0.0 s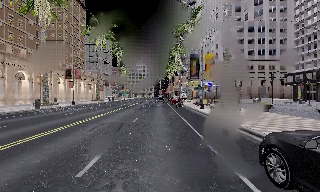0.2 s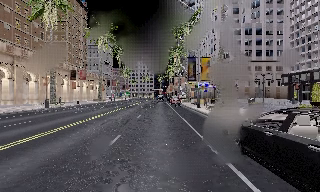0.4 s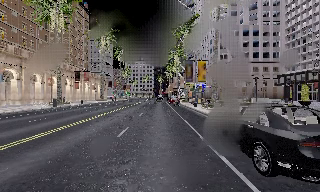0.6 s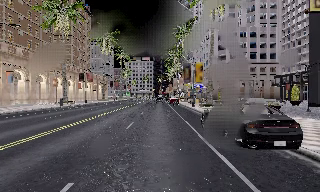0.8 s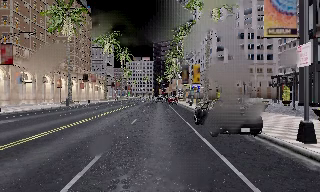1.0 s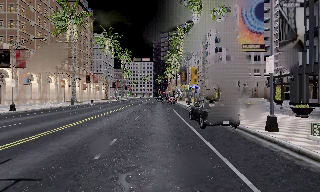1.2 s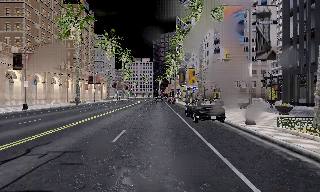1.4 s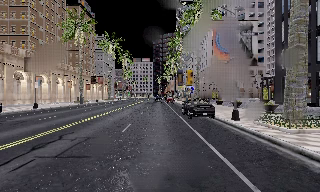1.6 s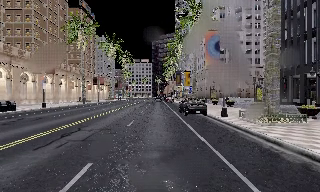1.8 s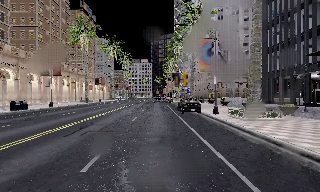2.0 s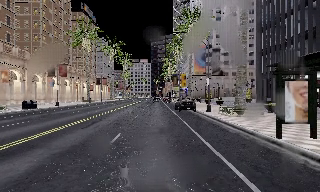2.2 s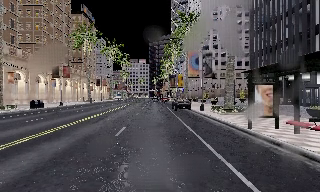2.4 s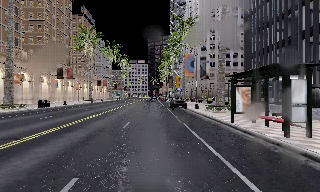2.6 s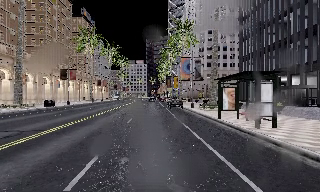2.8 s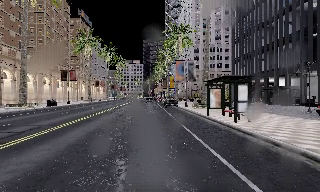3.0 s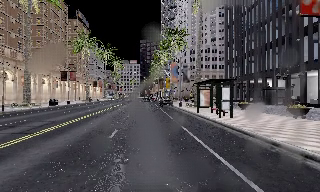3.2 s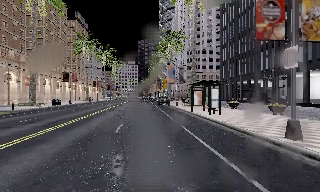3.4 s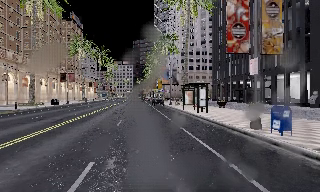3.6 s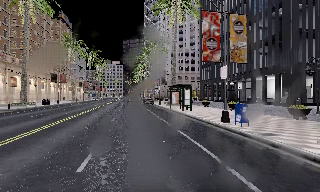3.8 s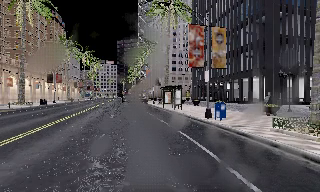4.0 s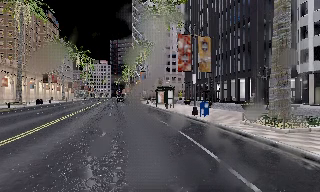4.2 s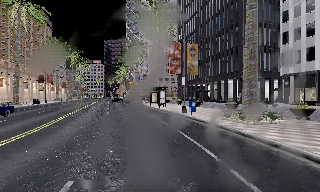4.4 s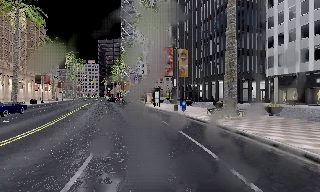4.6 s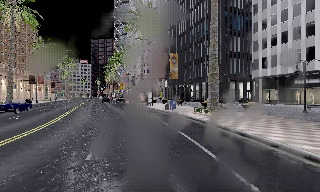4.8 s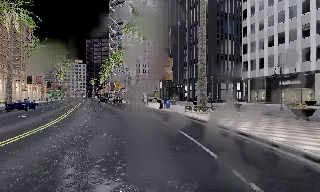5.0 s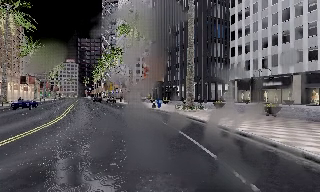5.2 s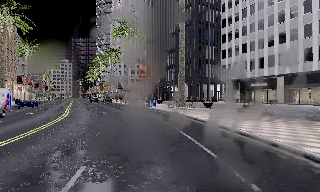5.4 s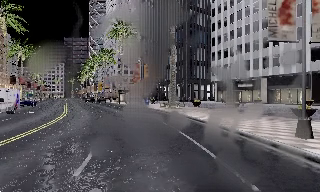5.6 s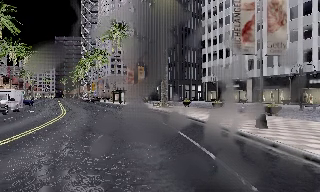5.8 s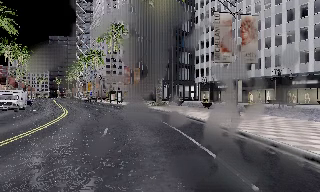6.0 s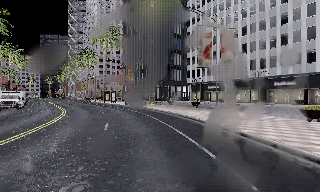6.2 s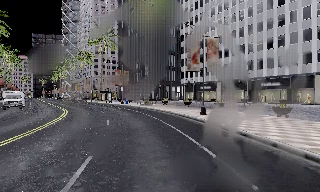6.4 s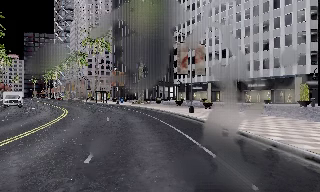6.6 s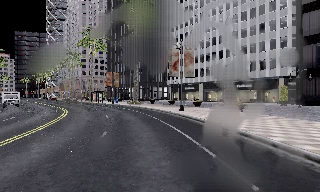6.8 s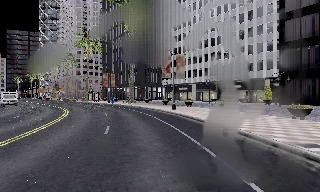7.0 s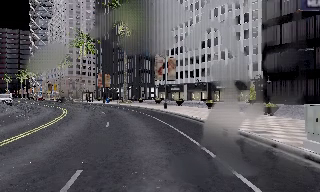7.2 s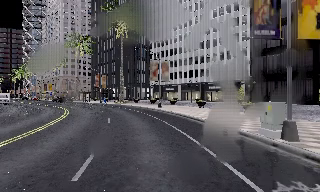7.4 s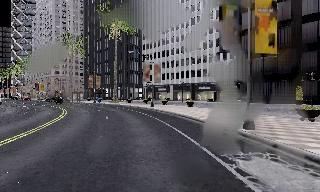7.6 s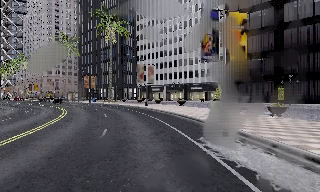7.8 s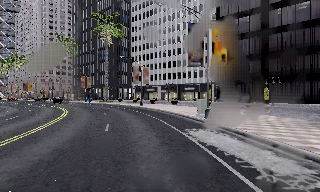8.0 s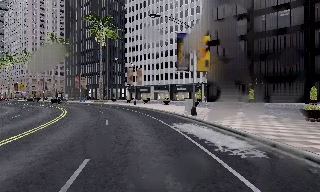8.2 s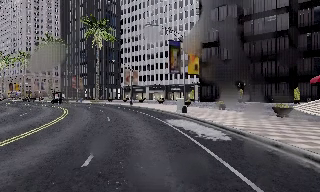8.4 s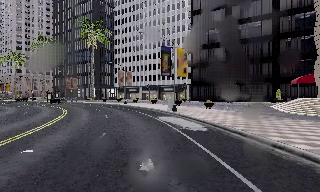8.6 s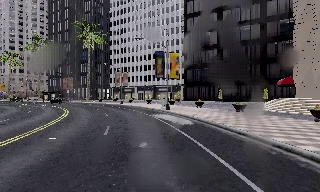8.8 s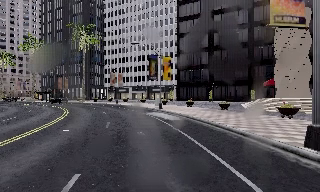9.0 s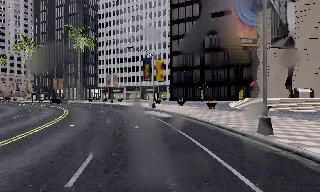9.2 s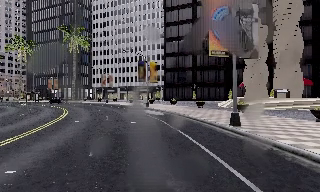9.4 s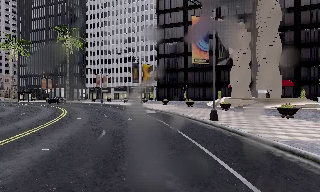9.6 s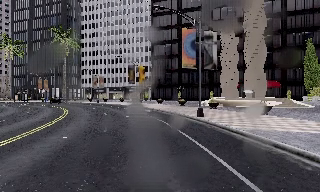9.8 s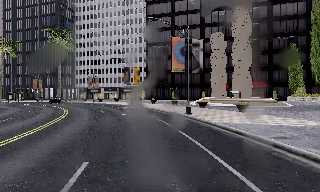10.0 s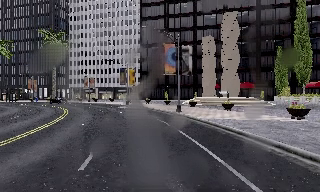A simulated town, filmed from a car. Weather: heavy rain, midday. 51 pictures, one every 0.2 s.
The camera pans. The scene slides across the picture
to the left.
The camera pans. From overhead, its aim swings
clockwise.
0.0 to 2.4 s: The camera travels backward, about 20 m, so what stands in front gets smaller.
2.4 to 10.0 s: The camera swings to its right by about 75 degrees, and the scene slides to the left. It travels backward, about 65 m.
The film runs backward here.
